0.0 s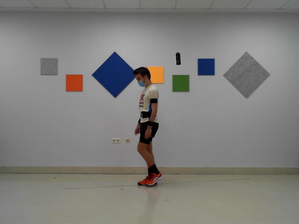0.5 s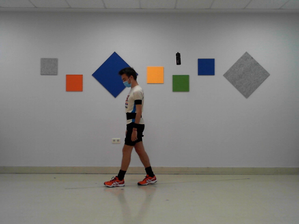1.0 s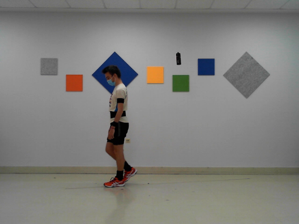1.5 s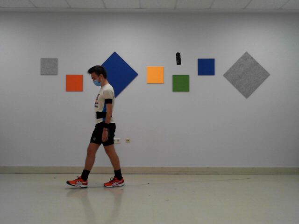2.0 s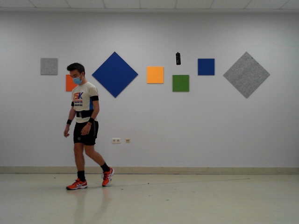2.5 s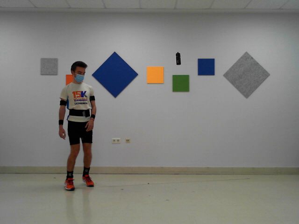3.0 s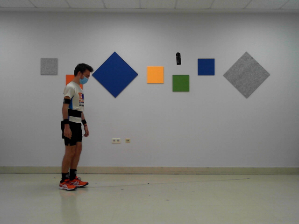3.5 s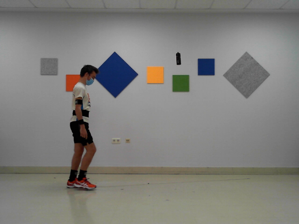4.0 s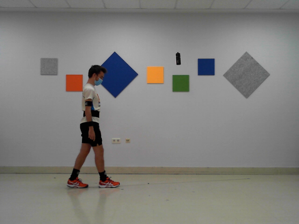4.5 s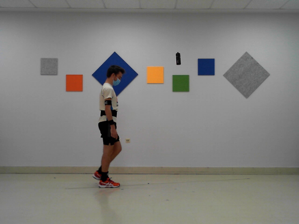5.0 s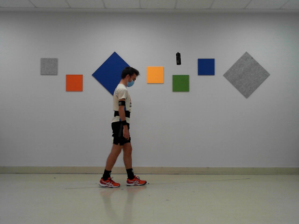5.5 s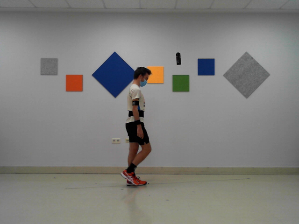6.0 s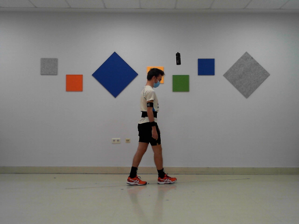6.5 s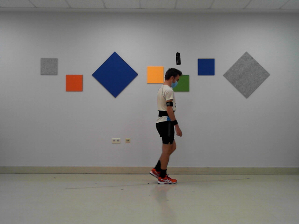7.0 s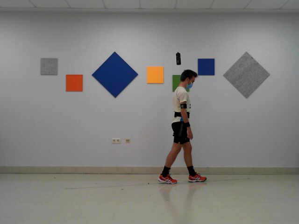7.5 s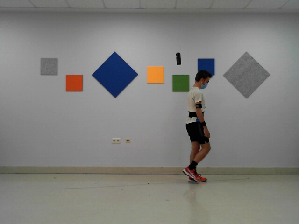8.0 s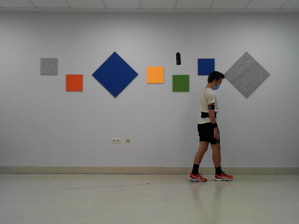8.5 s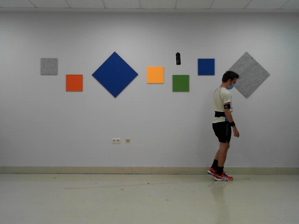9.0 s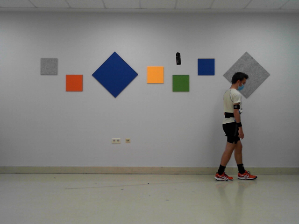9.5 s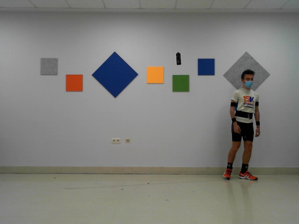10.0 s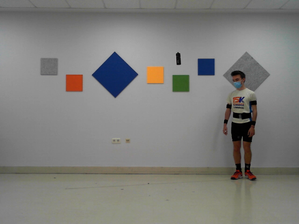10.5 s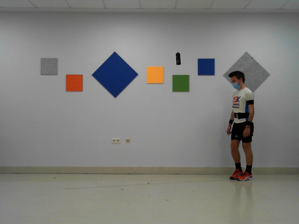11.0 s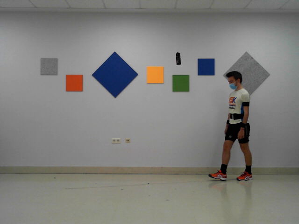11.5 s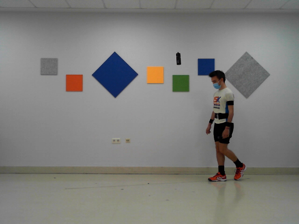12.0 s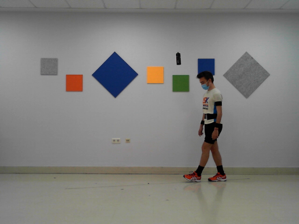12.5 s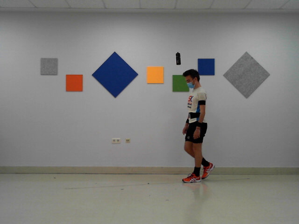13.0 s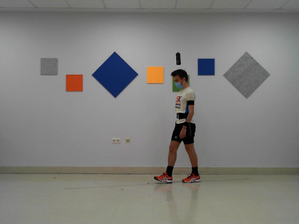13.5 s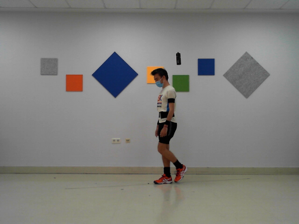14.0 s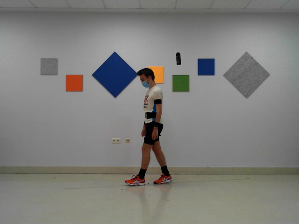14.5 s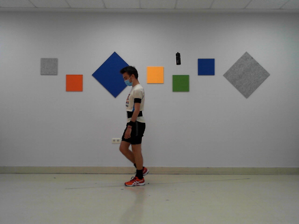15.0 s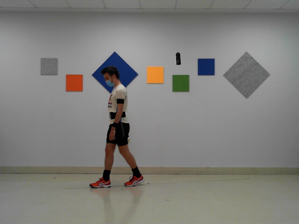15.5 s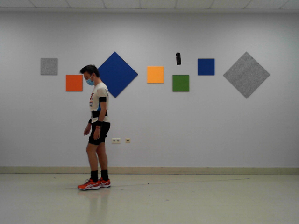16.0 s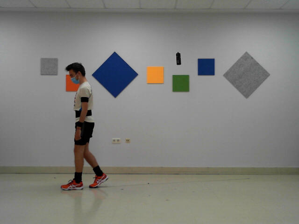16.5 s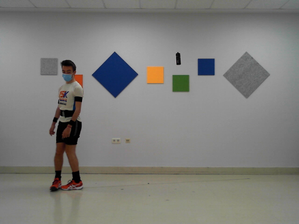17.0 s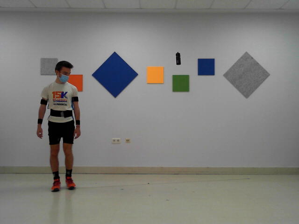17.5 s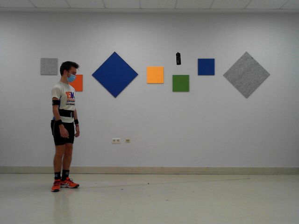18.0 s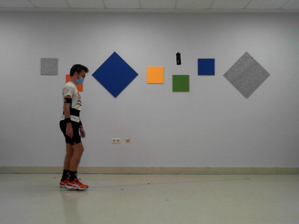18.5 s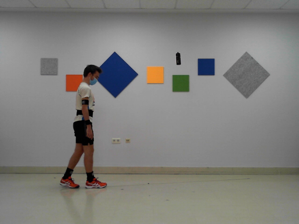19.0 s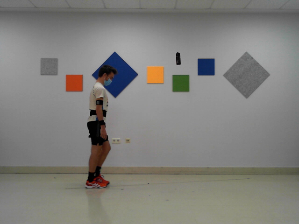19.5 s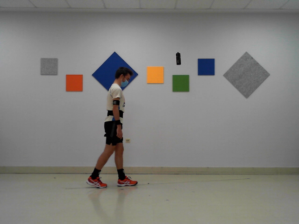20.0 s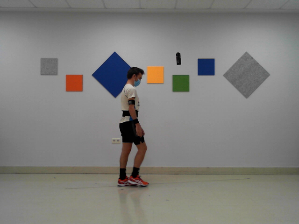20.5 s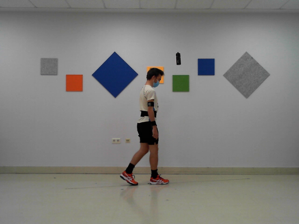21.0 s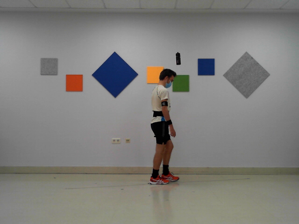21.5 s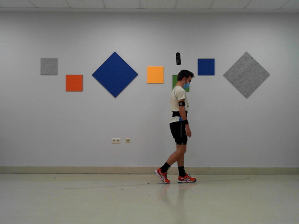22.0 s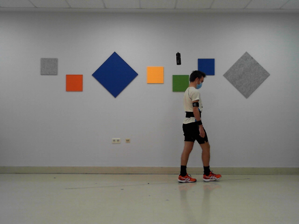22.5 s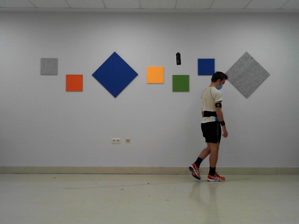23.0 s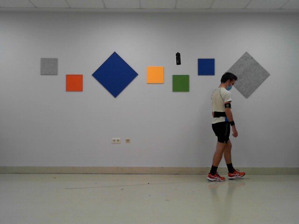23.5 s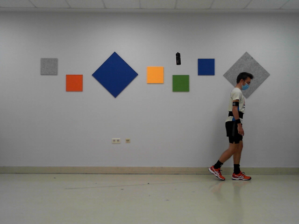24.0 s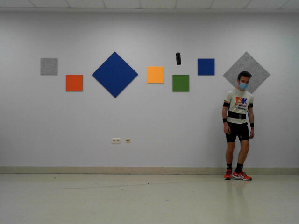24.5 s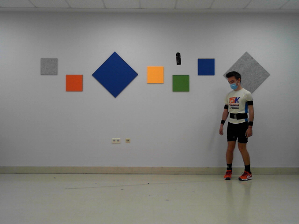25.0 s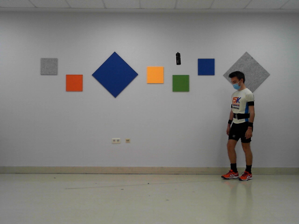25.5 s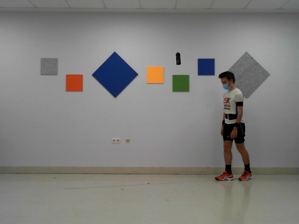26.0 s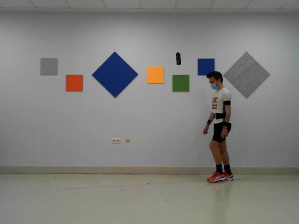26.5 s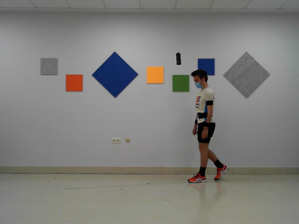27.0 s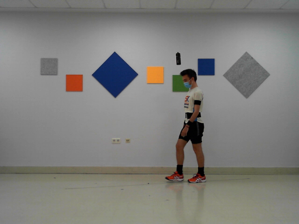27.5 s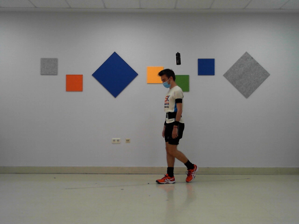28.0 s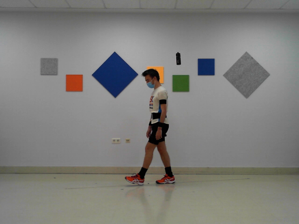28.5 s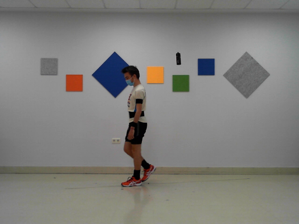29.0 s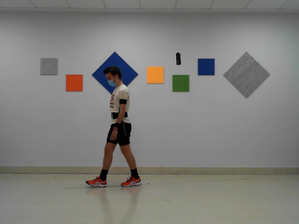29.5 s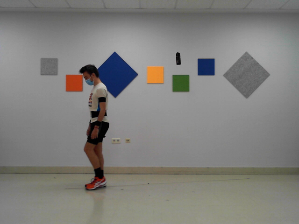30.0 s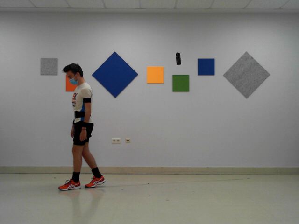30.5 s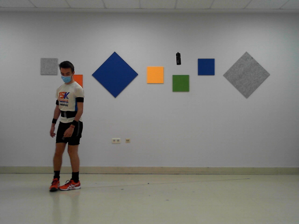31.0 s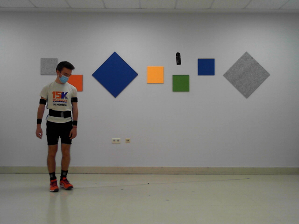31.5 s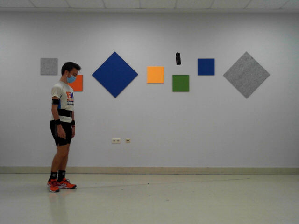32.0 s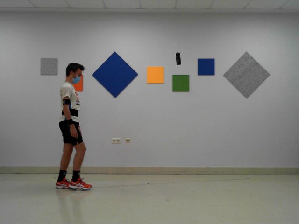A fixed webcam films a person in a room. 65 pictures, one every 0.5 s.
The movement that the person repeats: Walk along a line.
